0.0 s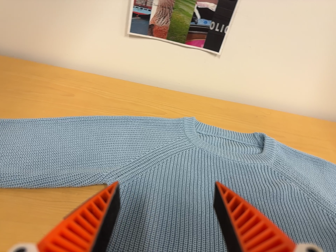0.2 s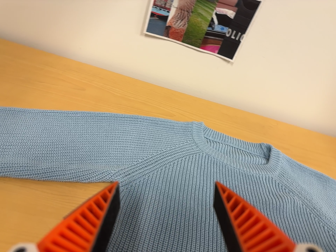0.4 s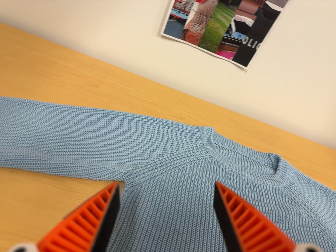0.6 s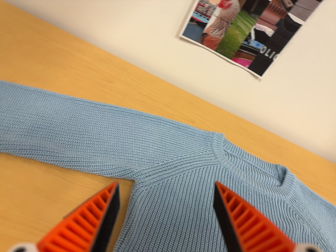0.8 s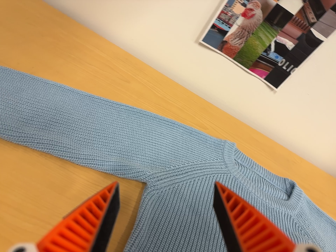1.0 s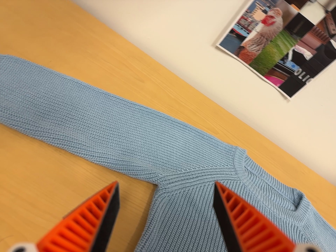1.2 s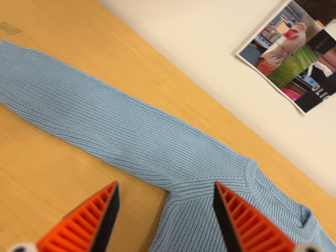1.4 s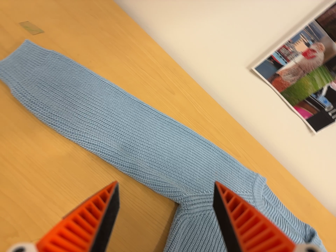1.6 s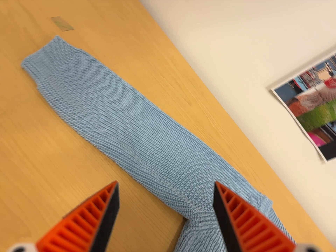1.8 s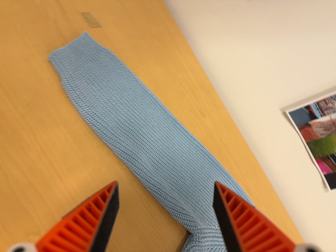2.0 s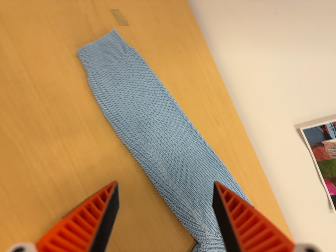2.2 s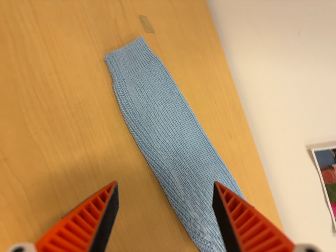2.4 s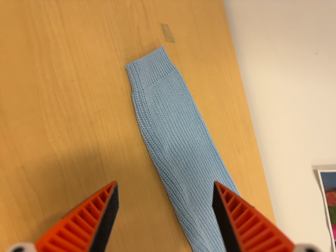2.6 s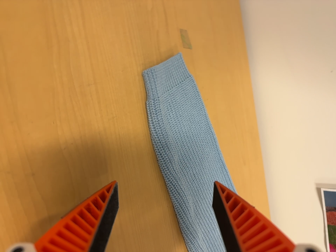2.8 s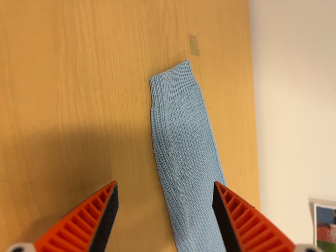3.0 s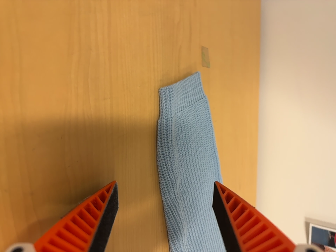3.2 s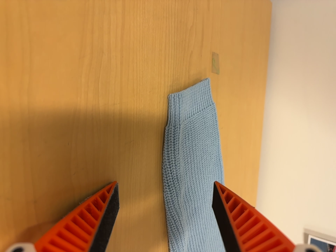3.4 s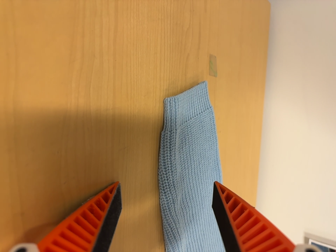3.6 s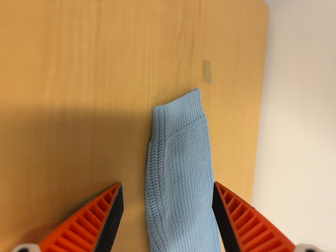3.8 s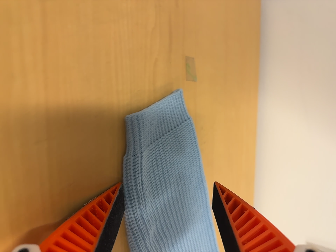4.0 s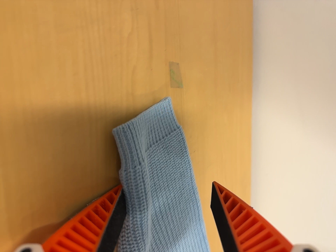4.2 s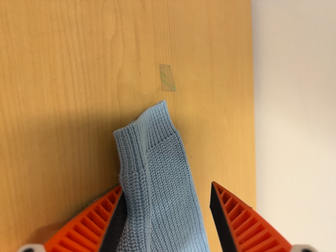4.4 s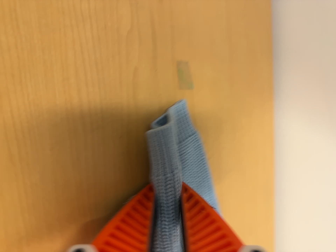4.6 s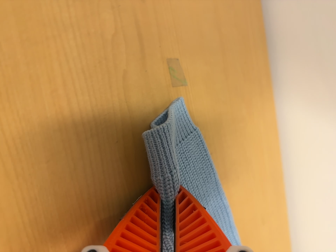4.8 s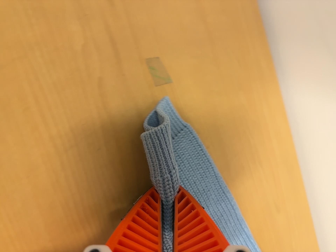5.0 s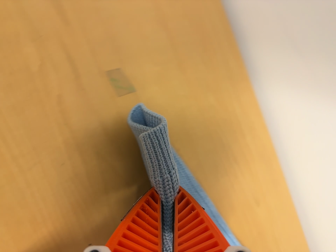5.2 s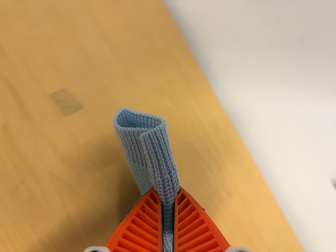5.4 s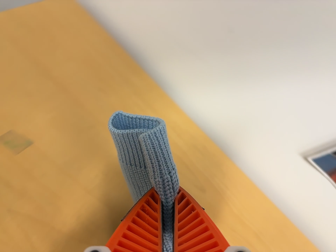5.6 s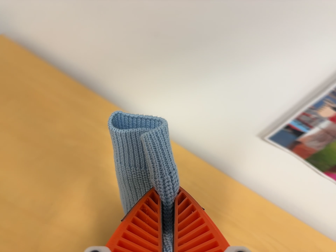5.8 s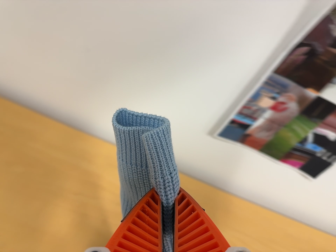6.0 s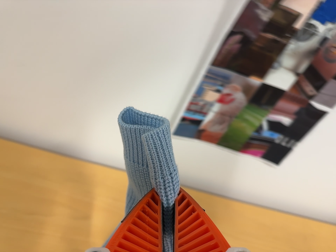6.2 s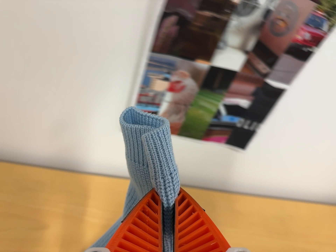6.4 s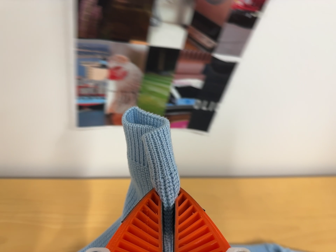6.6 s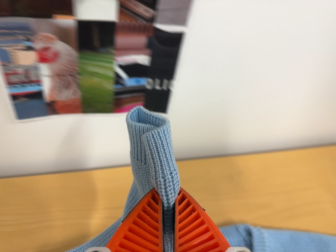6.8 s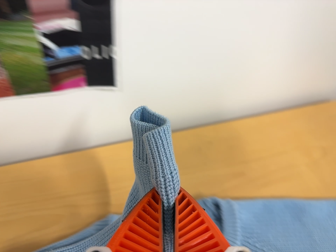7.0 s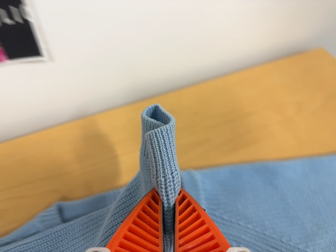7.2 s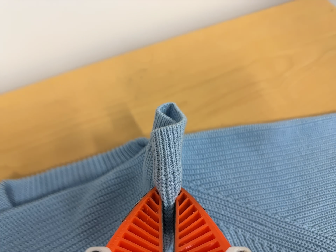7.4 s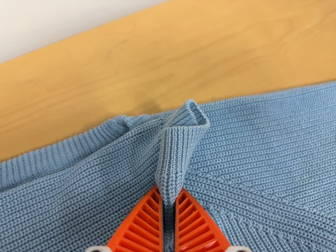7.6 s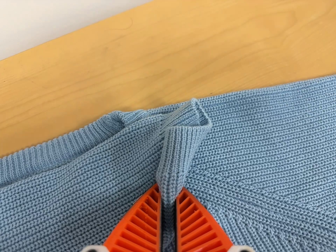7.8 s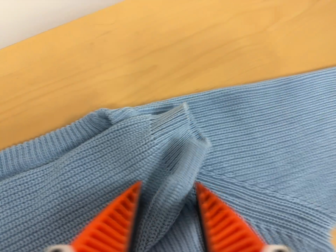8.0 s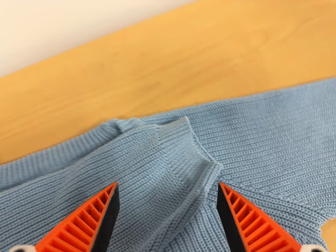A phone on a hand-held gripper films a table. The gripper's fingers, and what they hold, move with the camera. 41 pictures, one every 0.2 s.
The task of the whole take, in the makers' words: left arm across.
0.0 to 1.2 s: The camera travels to its left, about 12 cm, so close, fixed things drift to the right. It rolls about its line of sight by about 30 degrees, and the scene rotates clockwise.
1.2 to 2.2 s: The camera travels to its left and toward the top of its view, about 16 cm, so close, fixed things drift to the right. It rolls about its line of sight by about 30 degrees, and the scene rotates clockwise.
2.2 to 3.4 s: The camera travels toward the top of its view, to its left and forward, about 10 cm, so close, fixed things drift downward. It rolls about its line of sight by about 20 degrees, and the scene rotates clockwise.
3.4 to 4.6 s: The camera travels forward, to its right and toward the top of its view, about 12 cm, so what stands in front looms larger. It rolls about its line of sight by about 10 degrees, and the scene rotates counterclockwise.
4.6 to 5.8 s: The camera travels to its right, about 30 cm, so close, fixed things drift to the left. It rolls about its line of sight by about 55 degrees, and the scene rotates counterclockwise.
5.8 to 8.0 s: The camera swings to its right by about 10 degrees, and the scene slides to the left. It travels to its right and forward, about 50 cm, so close, fixed things drift to the left. Its aim tips toward the bottom of its view by about 25 degrees, and the scene shifts upward. It rolls about its line of sight by about 45 degrees, and the scene rotates counterclockwise.
The film runs forward here.
